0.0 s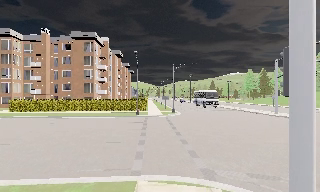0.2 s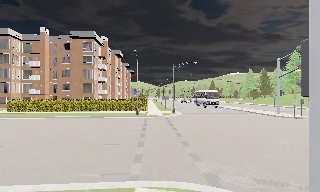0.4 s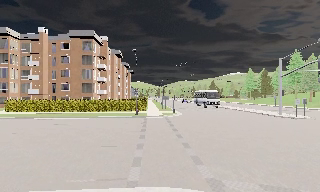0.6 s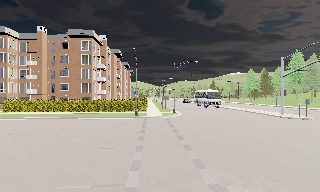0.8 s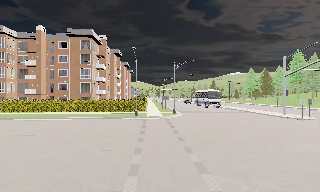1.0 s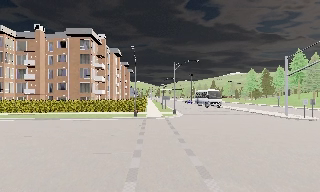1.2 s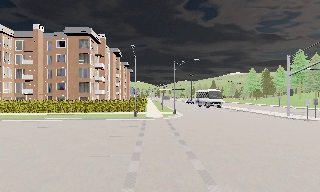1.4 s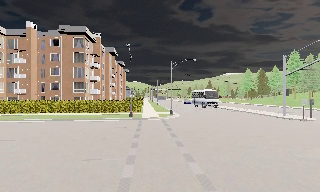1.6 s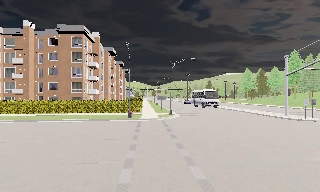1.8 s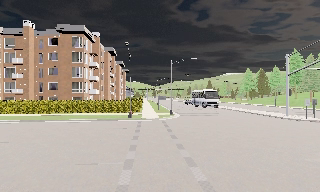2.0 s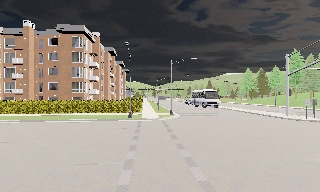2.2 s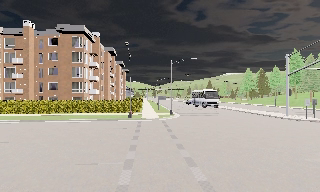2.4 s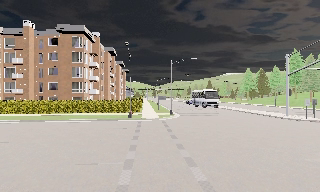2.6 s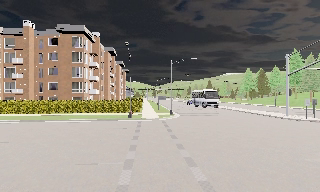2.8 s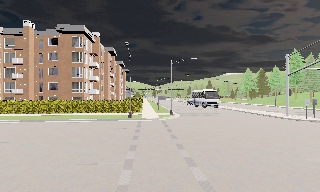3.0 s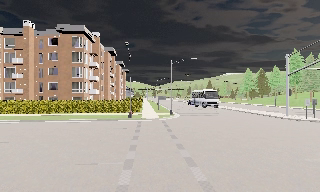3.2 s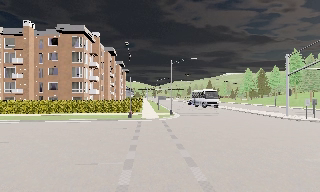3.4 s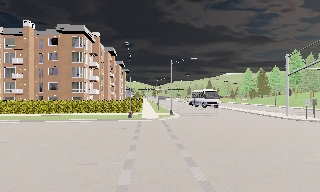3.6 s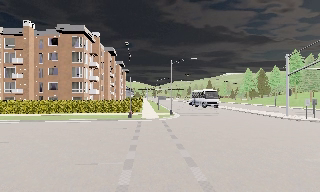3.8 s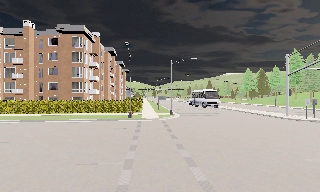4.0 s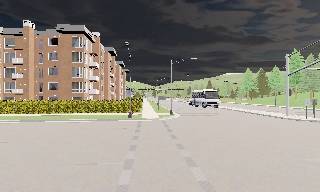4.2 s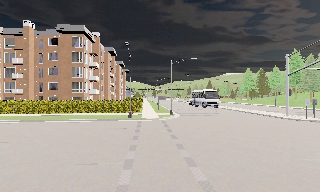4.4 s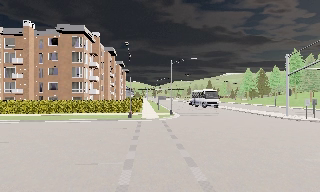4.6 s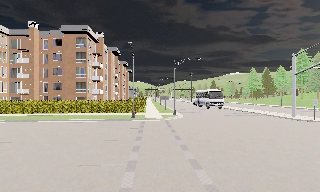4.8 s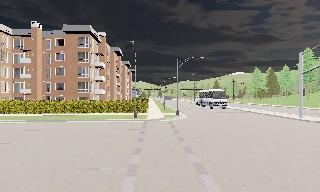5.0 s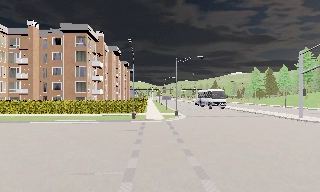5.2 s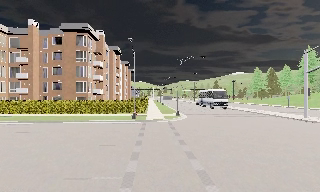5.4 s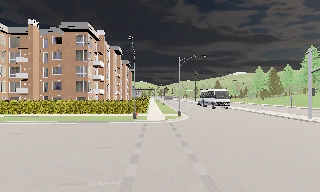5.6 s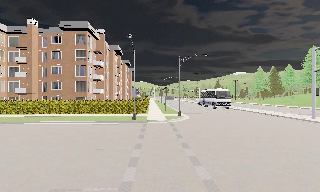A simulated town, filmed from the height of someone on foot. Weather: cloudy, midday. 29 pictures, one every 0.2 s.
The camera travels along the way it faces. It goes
forward.
0.0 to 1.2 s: The camera travels forward, about 2 m, so what stands in front looms larger.
1.2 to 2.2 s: The camera travels forward, about 1 m, so what stands in front looms larger. It loses speed.
2.2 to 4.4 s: The camera keeps its place and its aim.
4.4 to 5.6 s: The camera travels forward, about 2 m, so what stands in front looms larger.
The film runs forward here.
